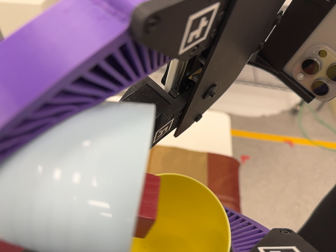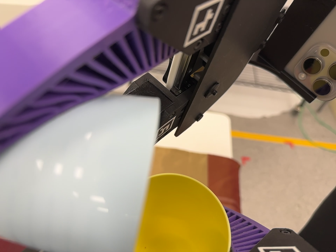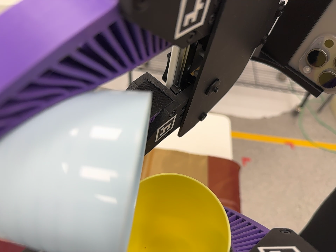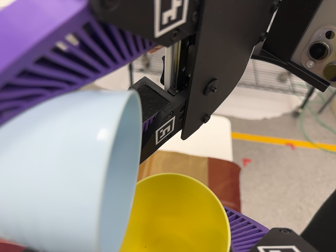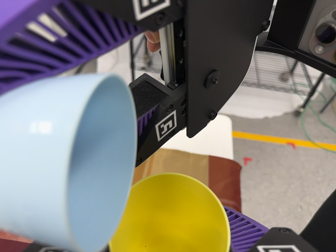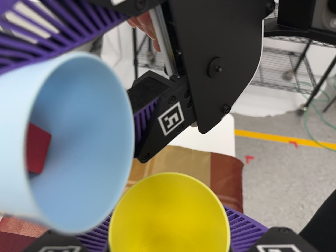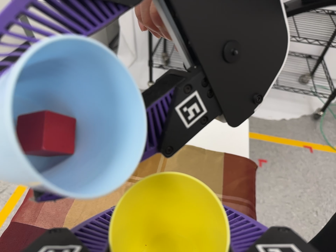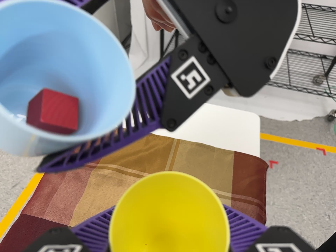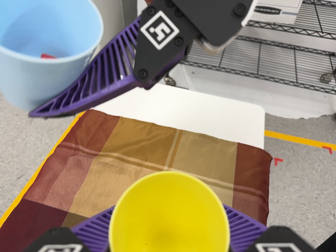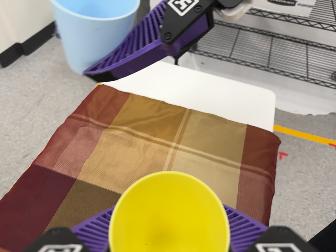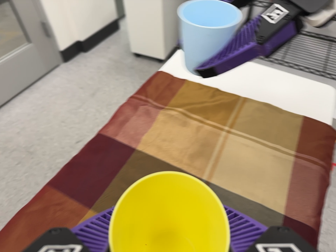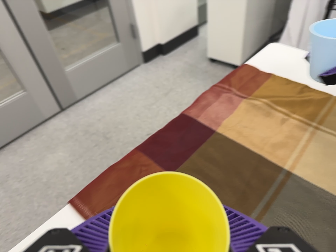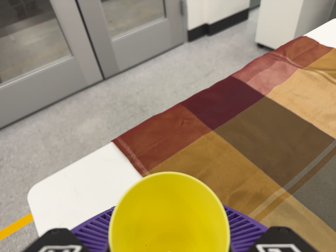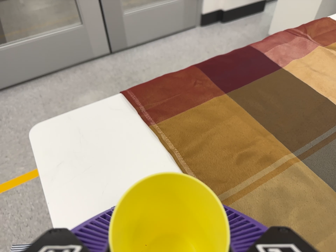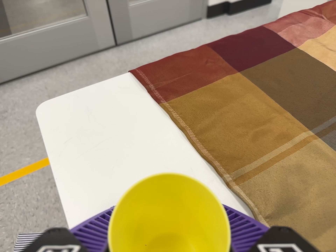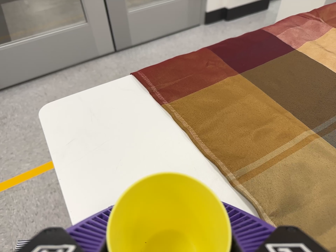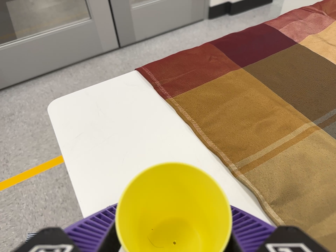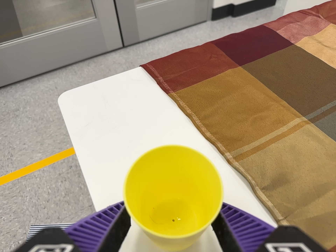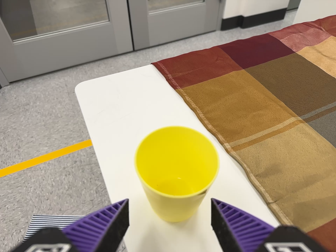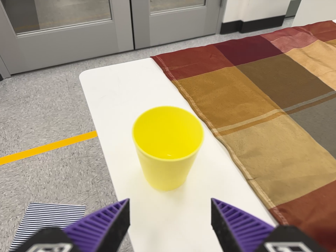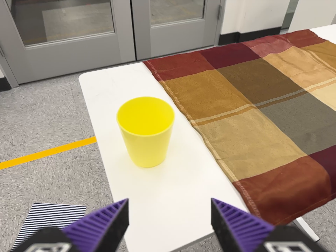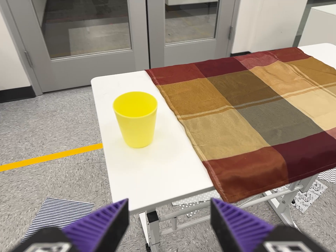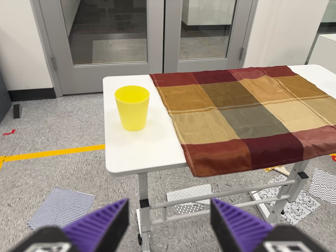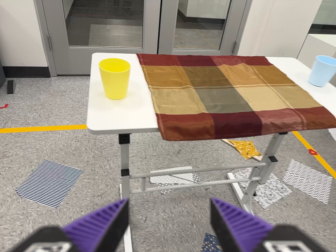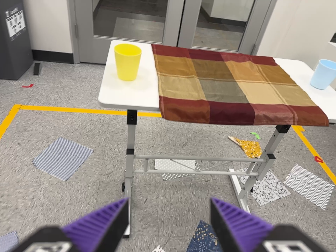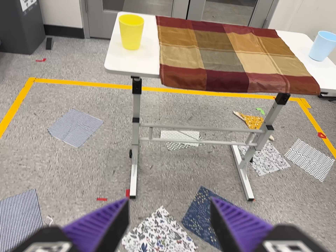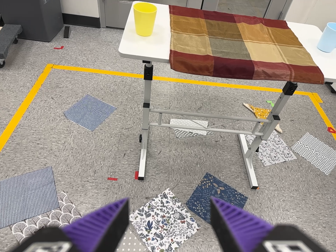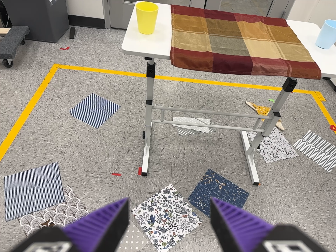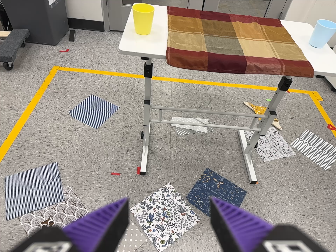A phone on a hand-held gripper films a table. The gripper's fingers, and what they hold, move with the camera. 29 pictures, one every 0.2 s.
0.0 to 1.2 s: The camera shifts only a little, or ends up much as it began.
1.2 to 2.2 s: The camera pans to its left by about 30 degrees. It travels toward the bottom of its view and to its left, about 18 cm, so close, fixed things drift upward. It rolls about its line of sight by about 20 degrees, and the scene rotates clockwise.
2.2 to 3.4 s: The camera travels toward the bottom of its view, about 16 cm, so close, fixed things drift upward. It rolls about its line of sight by about 15 degrees, and the scene rotates clockwise.
3.4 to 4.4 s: The camera travels backward, toward the bottom of its view and to its right, about 38 cm, so what stands in front gets smaller. Its aim tips toward the top of its view by about 15 degrees. It rolls about its line of sight by about 15 degrees, and the scene rotates clockwise.
4.4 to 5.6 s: The camera travels backward, toward the bottom of its view and to its right, about 40 cm, so what stands in front gets smaller. It rolls about its line of sight by about 15 degrees, and the scene rotates clockwise.
The film runs backward here.
